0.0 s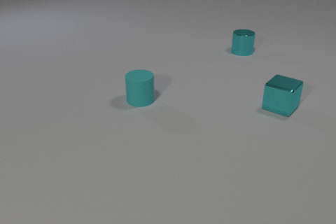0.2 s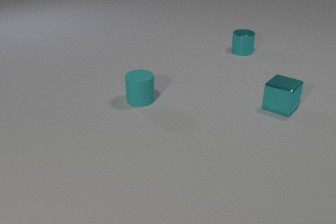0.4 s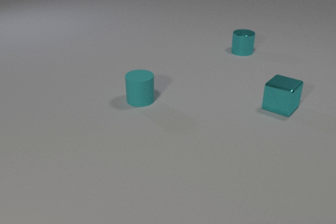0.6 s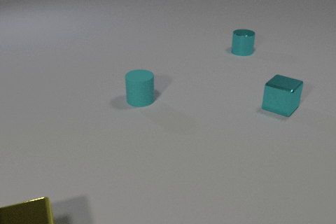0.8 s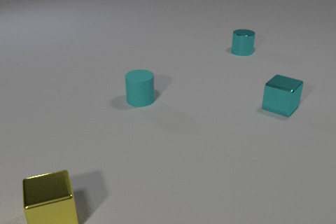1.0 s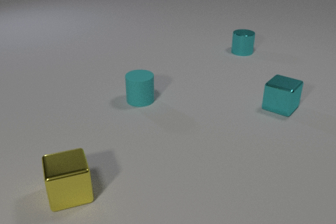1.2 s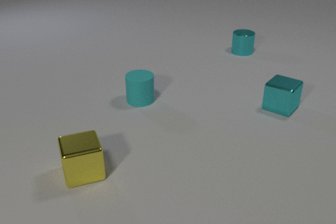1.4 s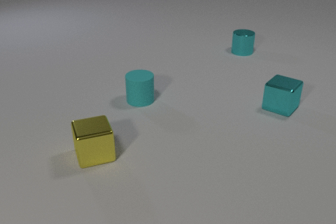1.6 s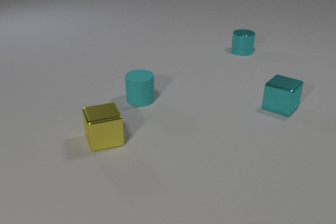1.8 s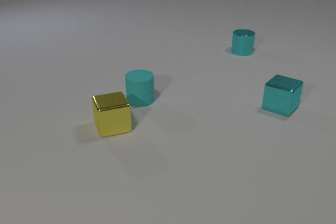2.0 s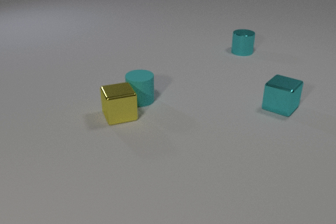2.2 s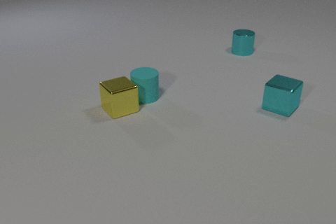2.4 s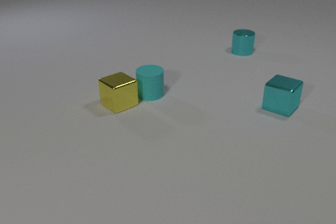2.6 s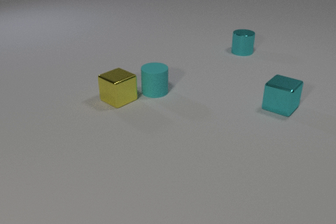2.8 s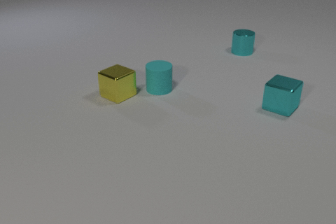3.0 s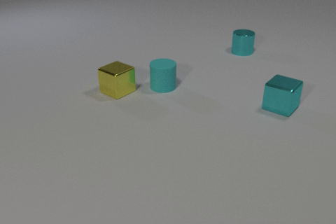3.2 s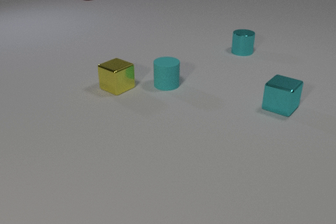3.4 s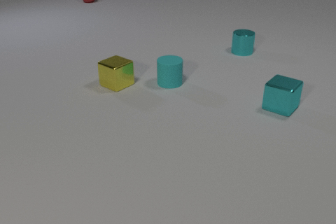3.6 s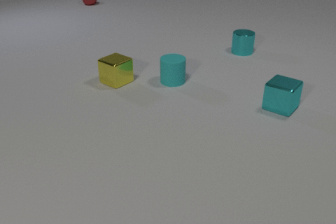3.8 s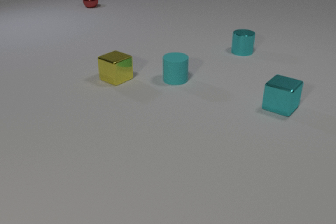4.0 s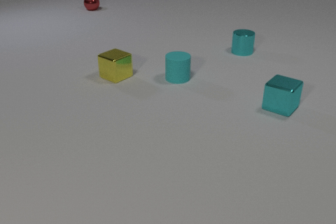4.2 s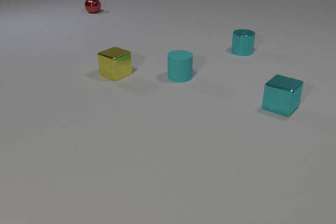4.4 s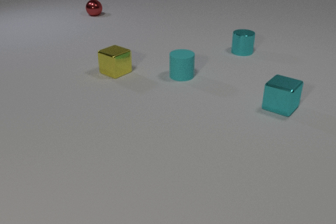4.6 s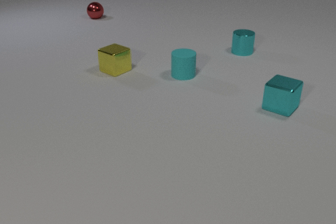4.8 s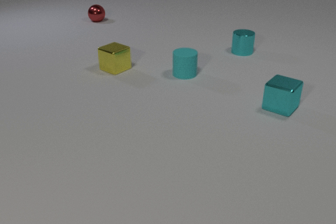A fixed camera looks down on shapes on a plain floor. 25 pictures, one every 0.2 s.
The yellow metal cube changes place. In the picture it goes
away from the camera.
0.0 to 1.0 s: The yellow metal cube comes in at the bottom edge, slides away from the camera and to the right.
1.0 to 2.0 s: The yellow metal cube slides away from the camera and to the right.
2.0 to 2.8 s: The yellow metal cube slides away from the camera, spins counterclockwise seen from above by about 30 degrees, its near face sliding to the right. The cyan rubber cylinder slides away from the camera and to the right. The yellow metal cube and the cyan rubber cylinder collide.
2.8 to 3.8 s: The yellow metal cube slides away from the camera. The cyan rubber cylinder slides away from the camera and to the right. The red metal sphere comes in at the top edge, rolls toward the camera.
3.8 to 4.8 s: The yellow metal cube slides away from the camera. The cyan rubber cylinder slides away from the camera and to the right. The red metal sphere rolls toward the camera.
Are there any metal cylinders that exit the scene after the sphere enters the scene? no.
How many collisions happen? 1.
What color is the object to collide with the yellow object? cyan.
